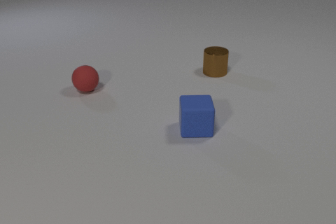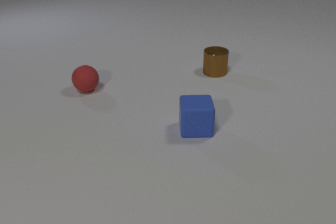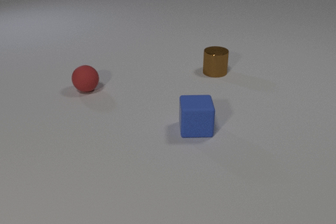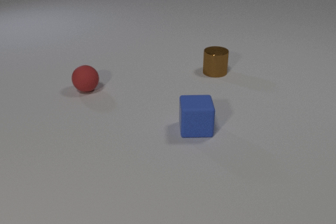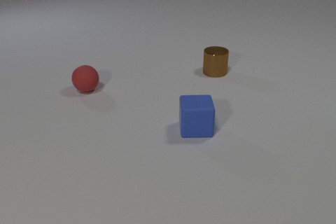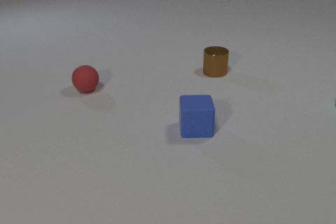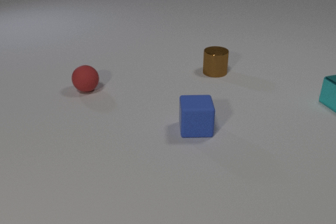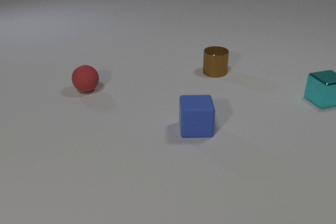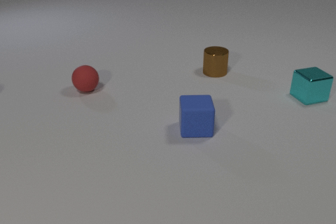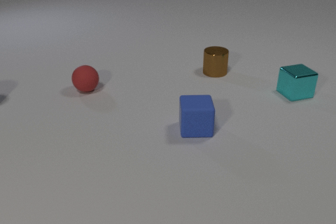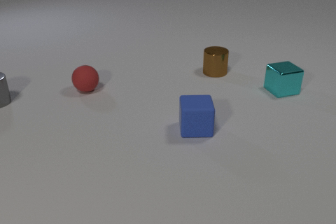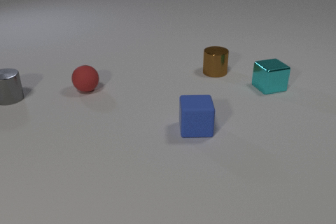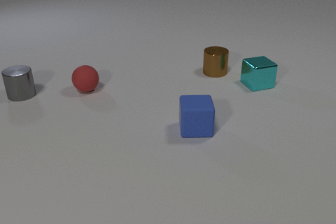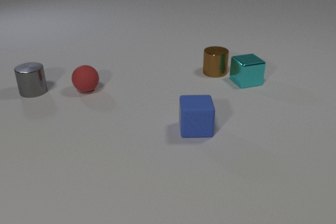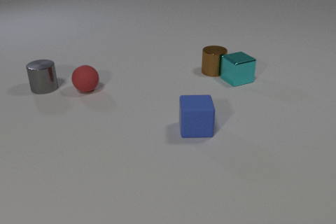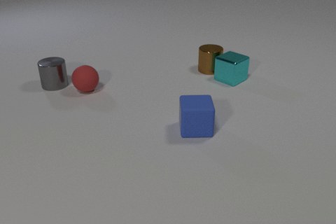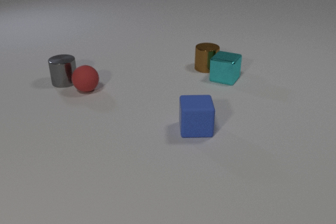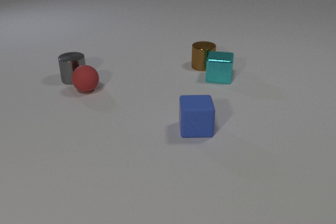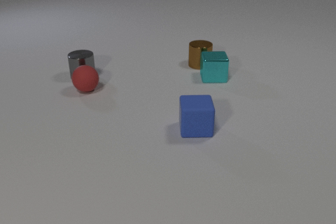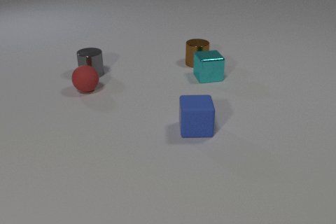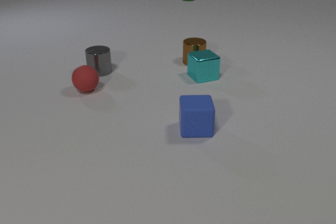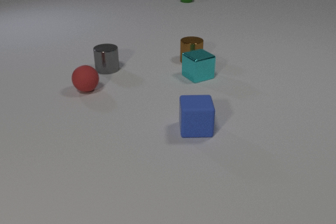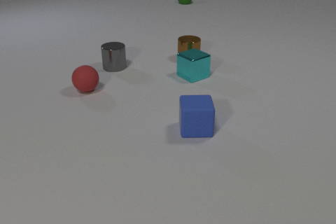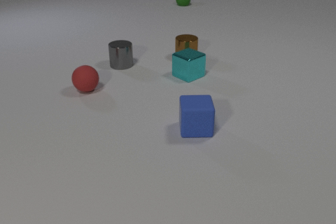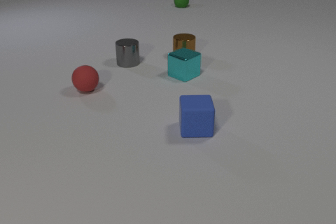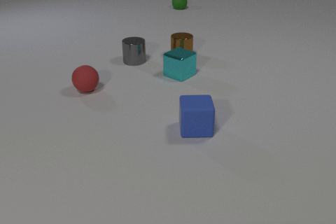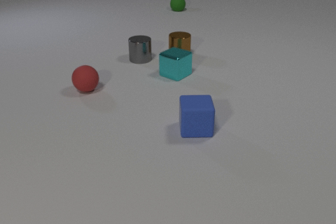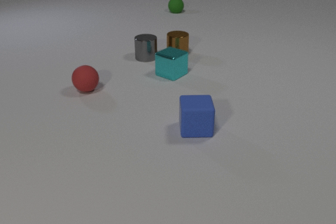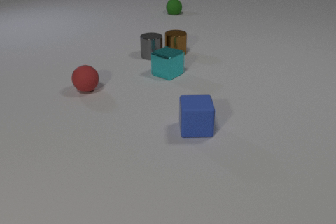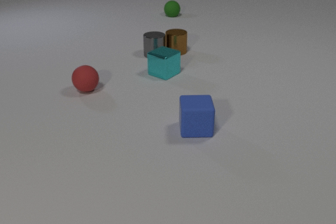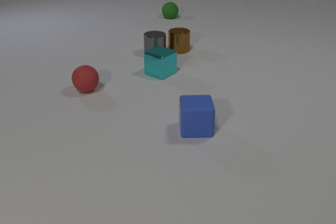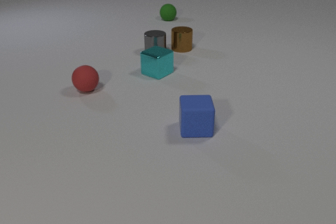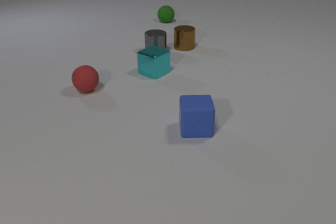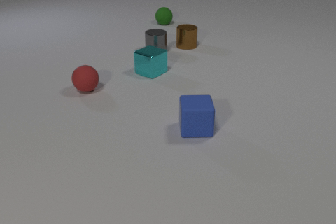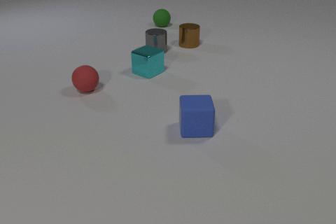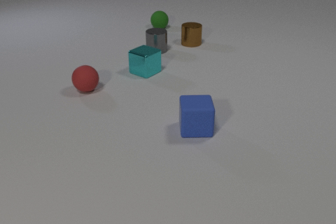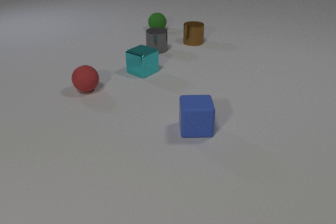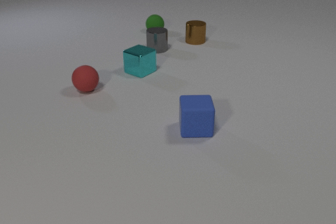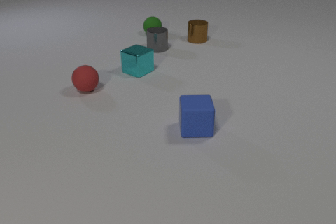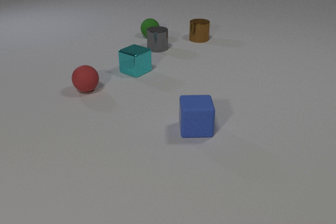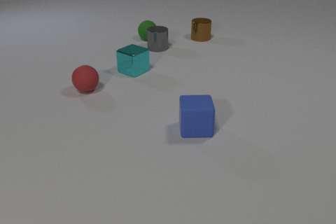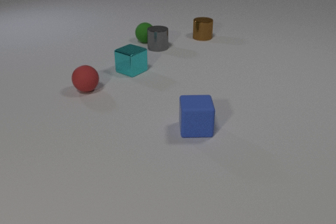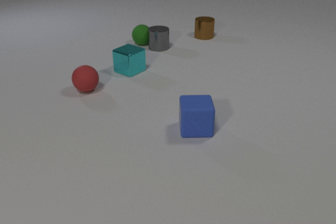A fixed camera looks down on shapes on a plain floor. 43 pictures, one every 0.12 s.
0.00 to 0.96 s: The cyan metal cube comes in at the right edge, slides to the left.
0.96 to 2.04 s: The cyan metal cube slides to the left, spins counterclockwise seen from above by about 60 degrees, its near face sliding to the right. The brown metal cylinder slides away from the camera and to the left. The gray metal cylinder comes in at the left edge, slides to the right. The cyan metal cube and the brown metal cylinder collide.
2.04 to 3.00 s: The cyan metal cube slides to the left, spins so that its near face slides to the right, counterclockwise seen from above. The brown metal cylinder slides away from the camera and to the left. The green rubber sphere comes in at the top edge, rolls toward the camera. The gray metal cylinder slides to the right and away from the camera.
3.00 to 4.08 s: The cyan metal cube slides to the left. The brown metal cylinder slides away from the camera. The green rubber sphere rolls toward the camera. The gray metal cylinder slides away from the camera and to the right. The brown metal cylinder and the gray metal cylinder collide.
4.08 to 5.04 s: The cyan metal cube slides to the left. The brown metal cylinder slides away from the camera and to the right. The green rubber sphere rolls toward the camera. The gray metal cylinder slides away from the camera. The green rubber sphere and the gray metal cylinder collide.
How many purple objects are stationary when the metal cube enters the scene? 0.
What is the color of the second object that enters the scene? gray.
What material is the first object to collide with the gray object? metal.
